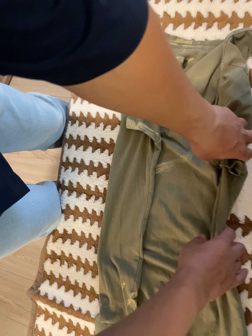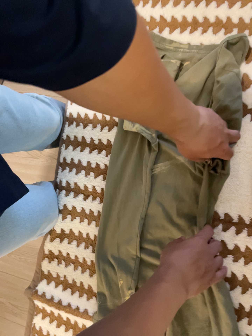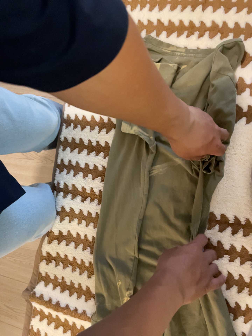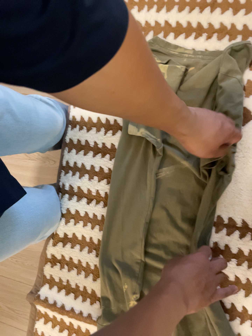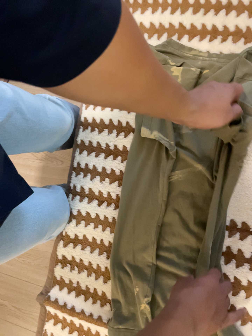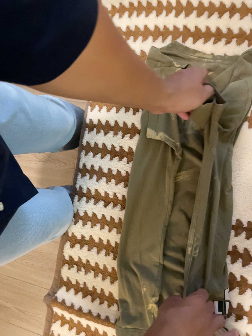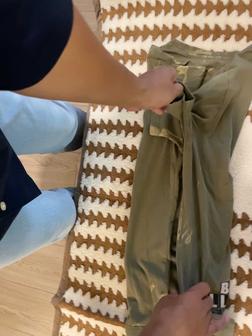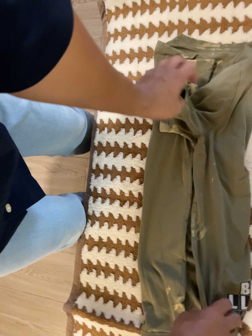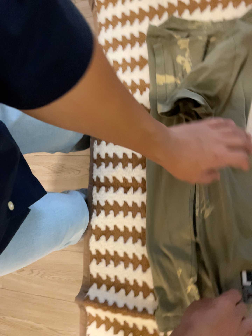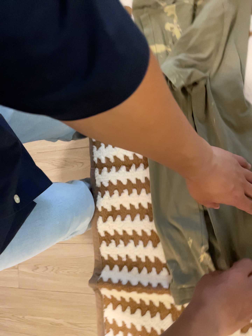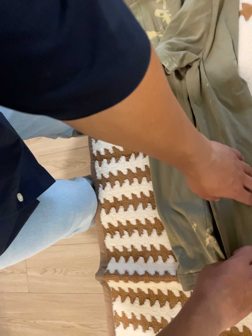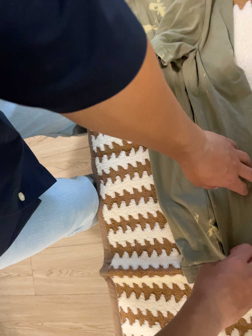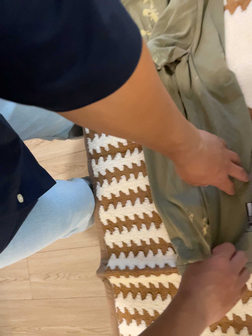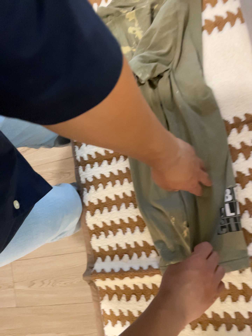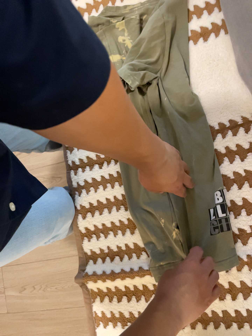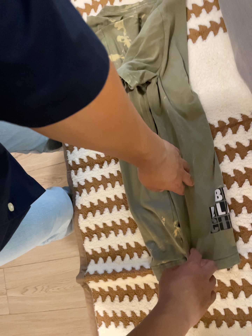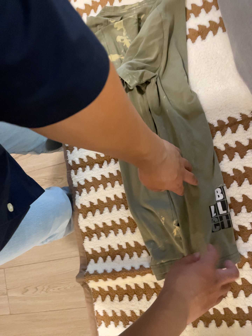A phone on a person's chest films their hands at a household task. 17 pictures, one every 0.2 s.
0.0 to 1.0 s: The camera travels to its left, about 8 cm.
1.0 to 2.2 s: The camera travels toward the bottom of its view, about 18 cm, so close, fixed things drift upward. It rolls about its line of sight by about 20 degrees, and the scene rotates counterclockwise.
2.2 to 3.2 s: The camera travels backward, about 7 cm, so what stands in front gets smaller.
The film runs forward here.
